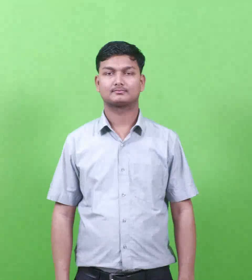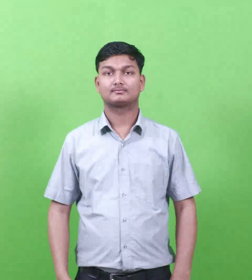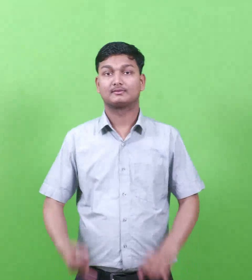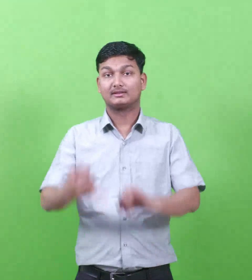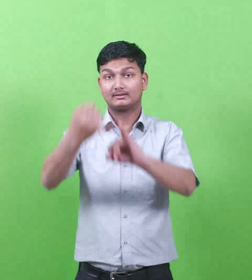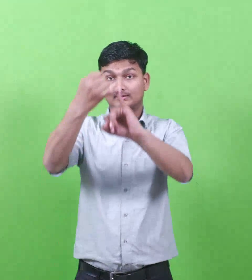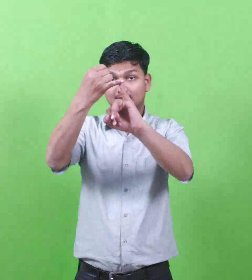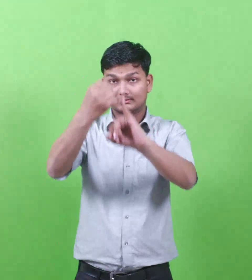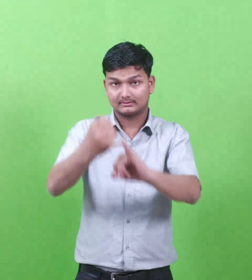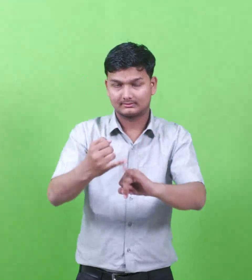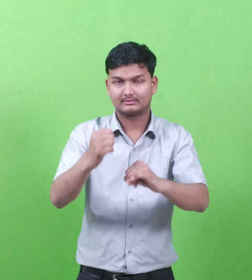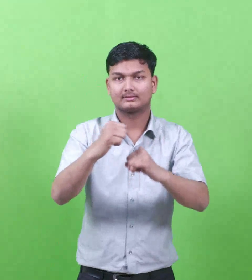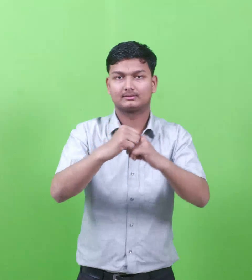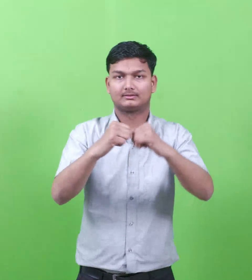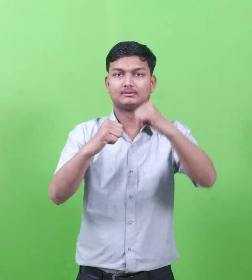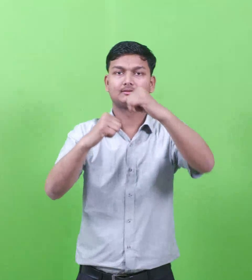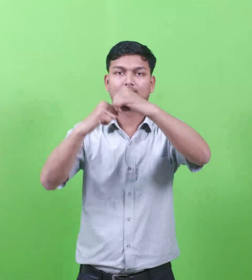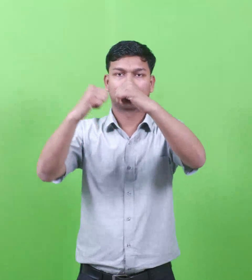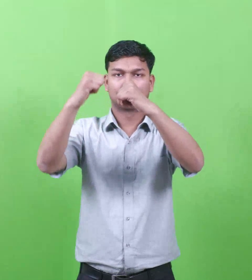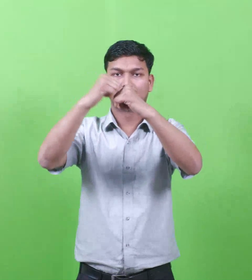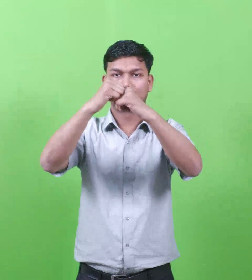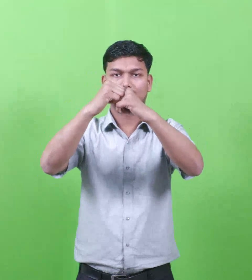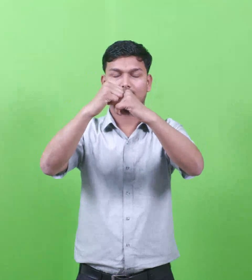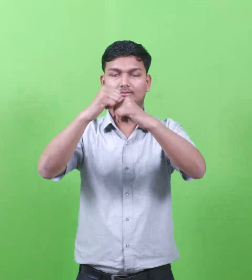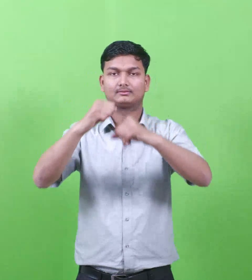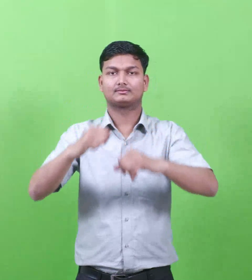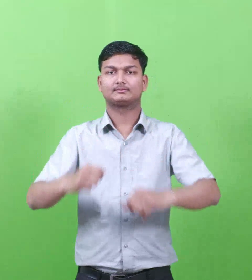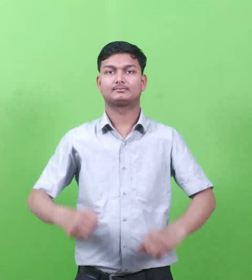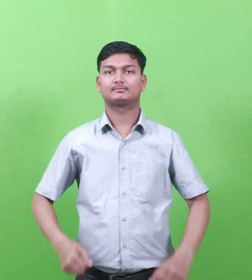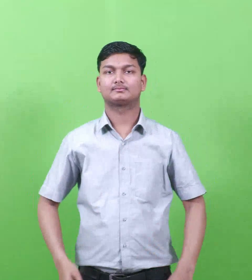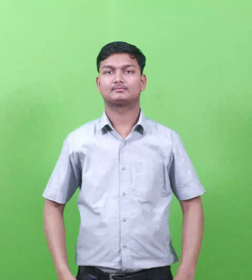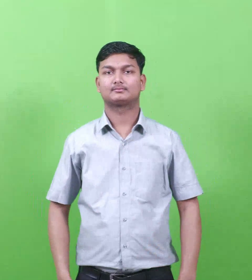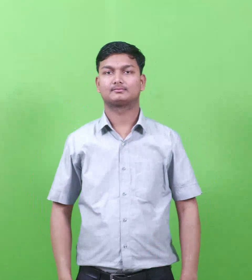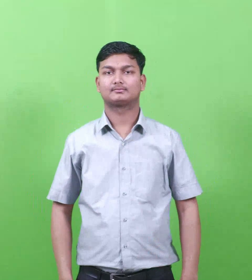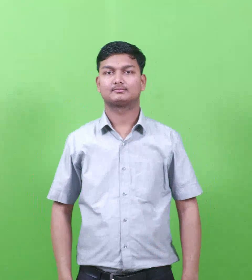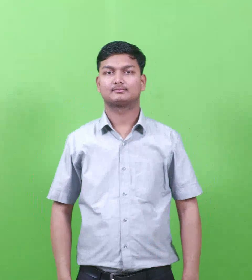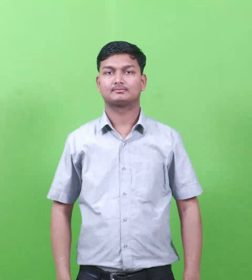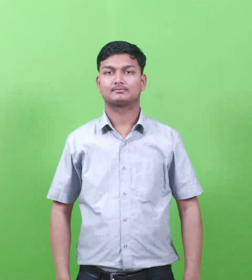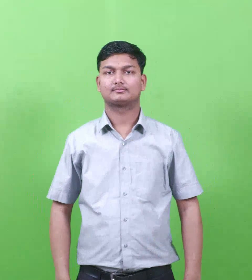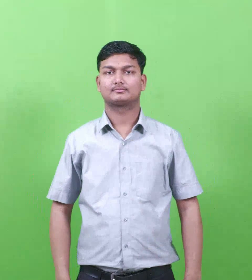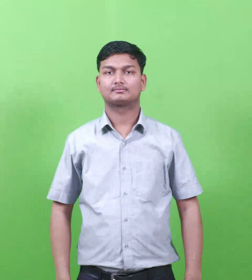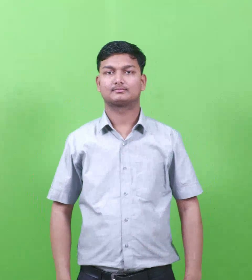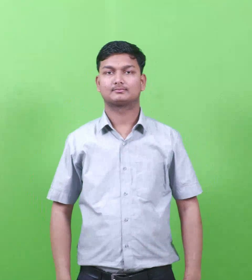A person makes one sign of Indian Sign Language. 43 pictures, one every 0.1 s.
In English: seir
